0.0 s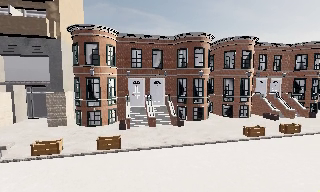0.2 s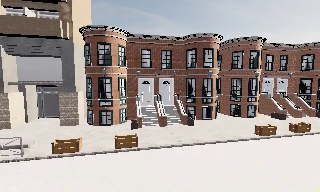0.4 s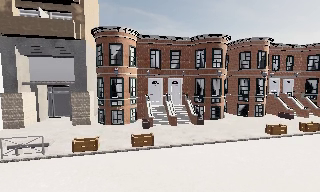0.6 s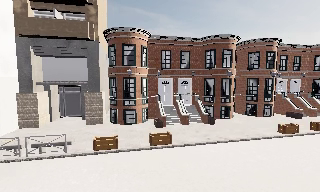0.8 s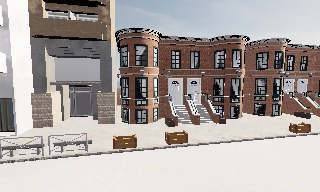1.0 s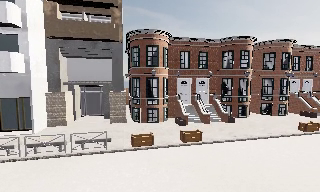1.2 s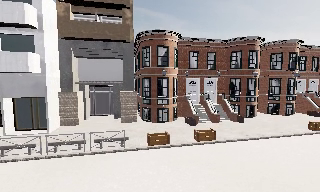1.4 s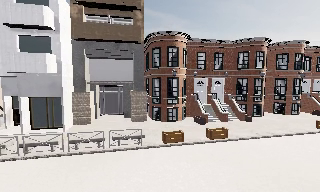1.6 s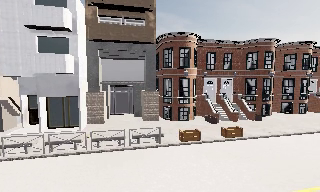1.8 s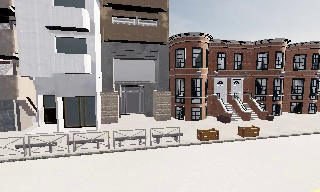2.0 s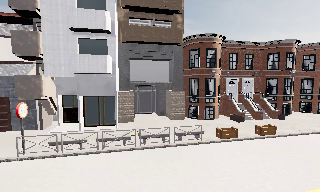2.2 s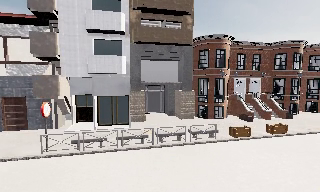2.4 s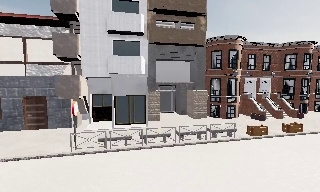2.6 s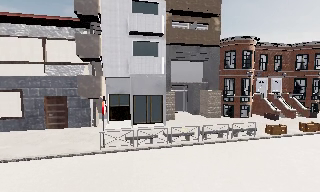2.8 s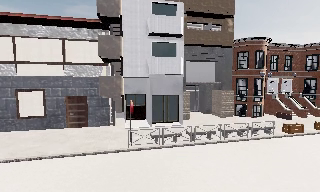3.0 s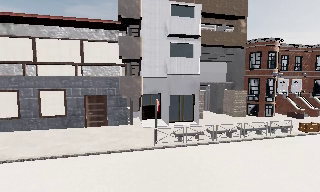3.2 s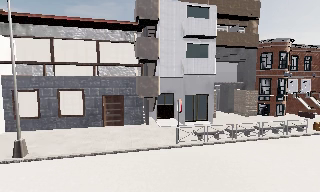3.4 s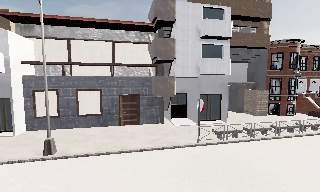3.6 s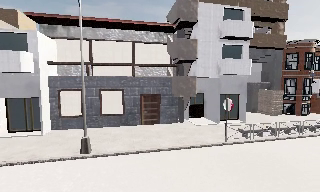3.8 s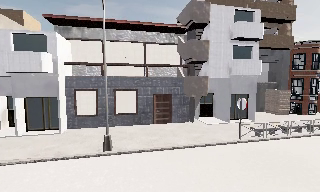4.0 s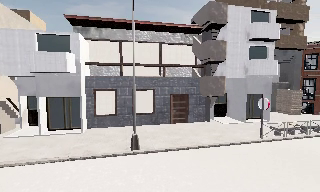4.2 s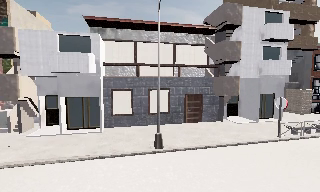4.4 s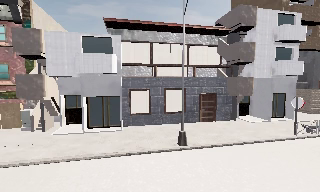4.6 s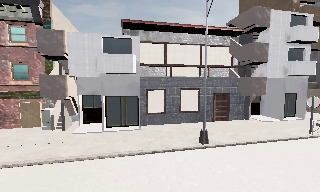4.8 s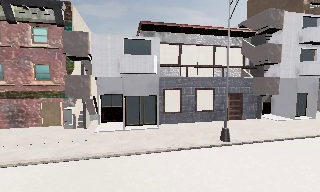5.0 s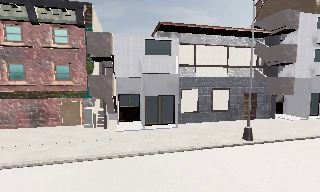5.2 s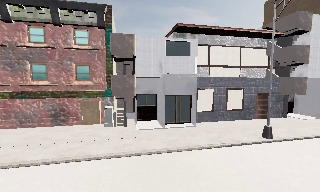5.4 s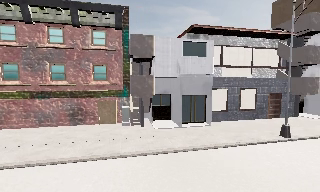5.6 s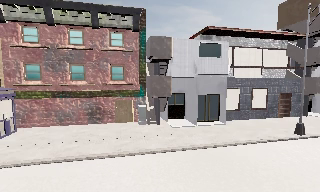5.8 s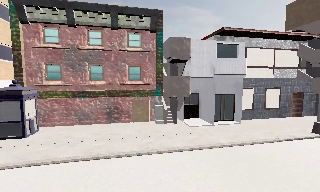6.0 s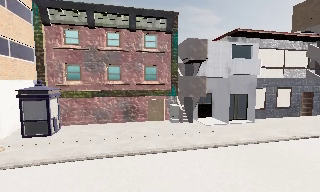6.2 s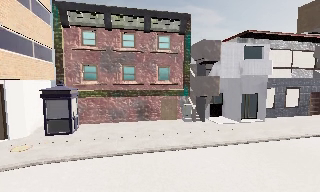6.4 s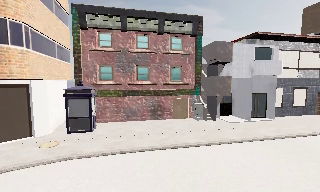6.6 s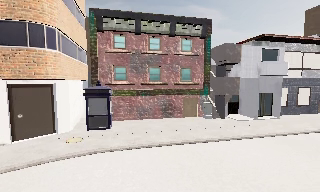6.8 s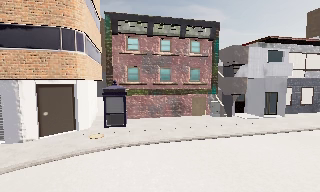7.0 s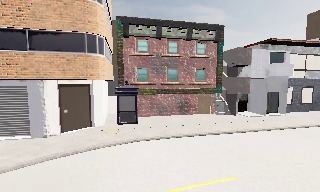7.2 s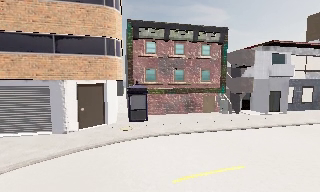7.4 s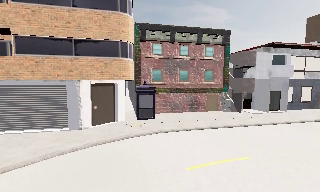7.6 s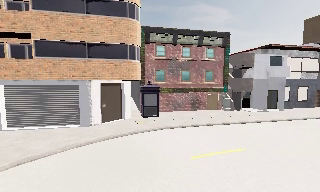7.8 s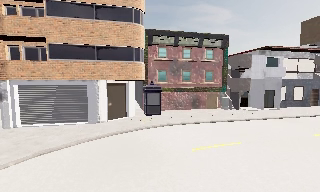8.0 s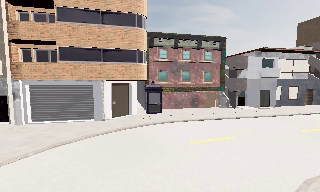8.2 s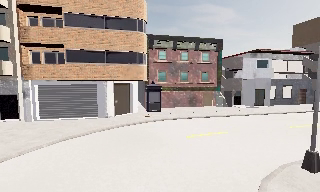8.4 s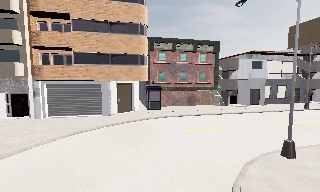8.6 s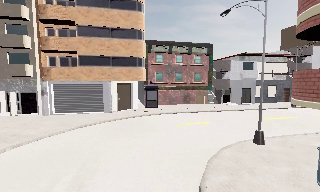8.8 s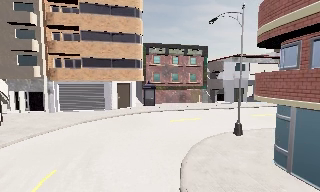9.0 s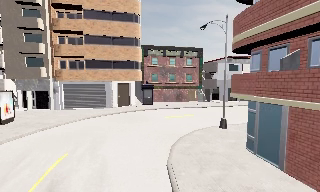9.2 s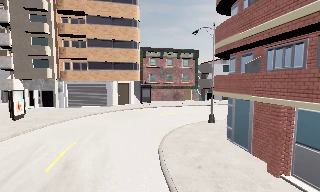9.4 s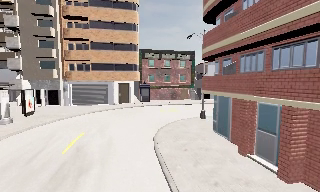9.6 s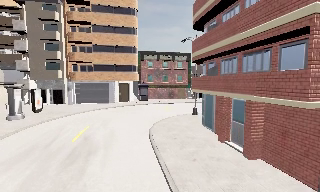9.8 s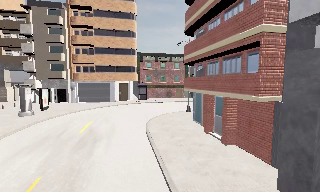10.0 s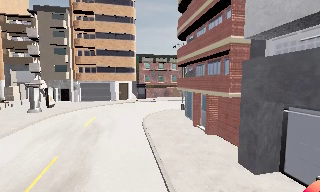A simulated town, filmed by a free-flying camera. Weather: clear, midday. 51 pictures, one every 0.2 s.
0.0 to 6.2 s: The camera travels to its left, about 35 m, so close, fixed things drift to the right.
6.2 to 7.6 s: The camera travels to its left and backward, about 7 m, so close, fixed things drift to the right.
7.6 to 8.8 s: The camera travels backward, about 6 m, so what stands in front gets smaller. It gains speed.
8.8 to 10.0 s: The camera travels backward, about 9 m, so what stands in front gets smaller.
The film runs backward here.
